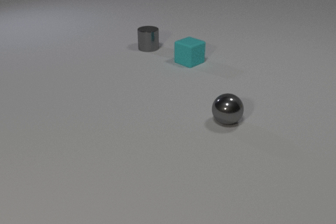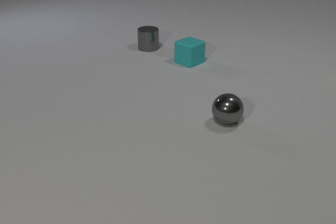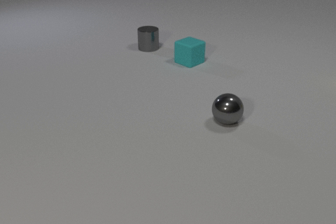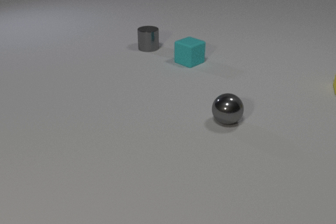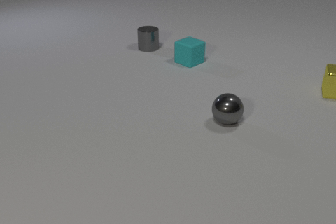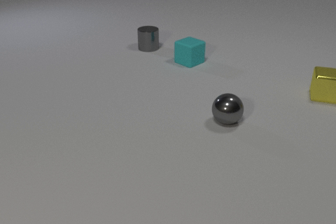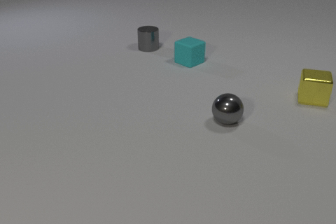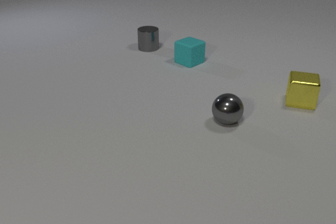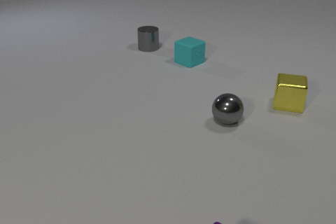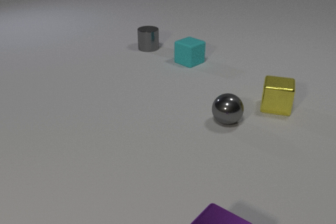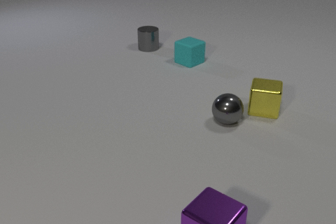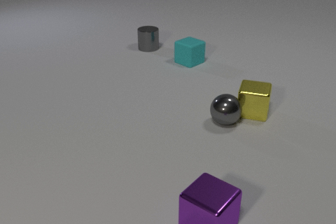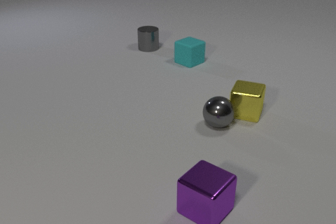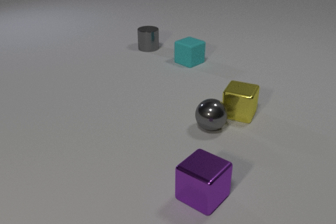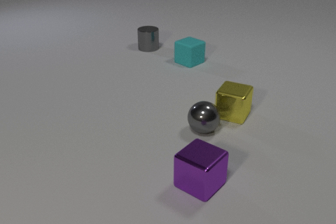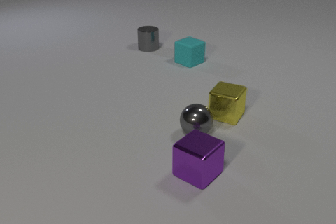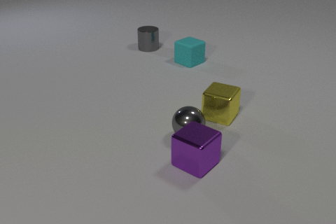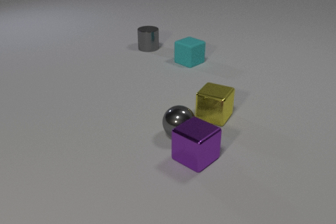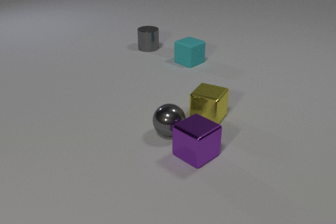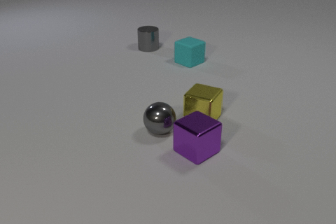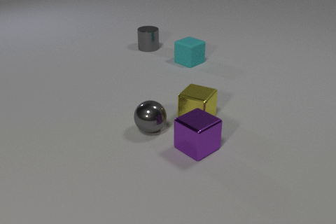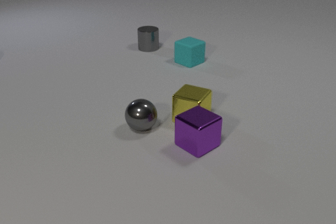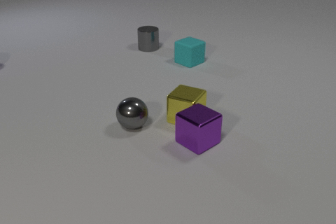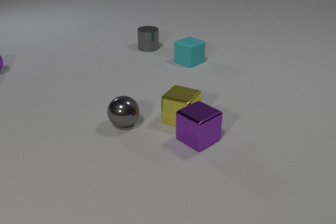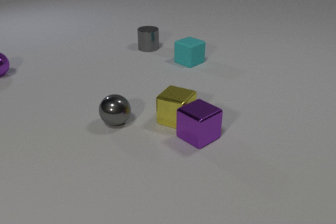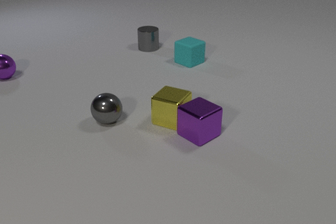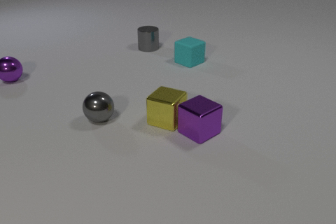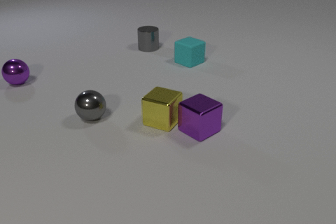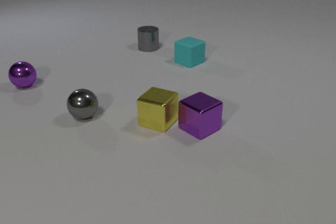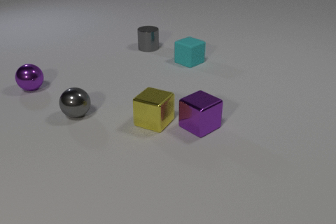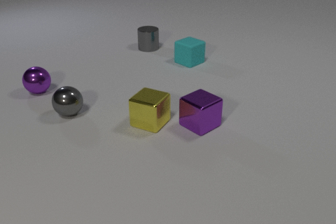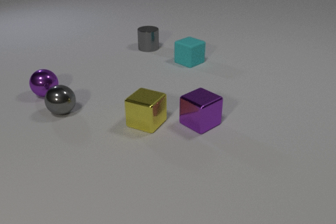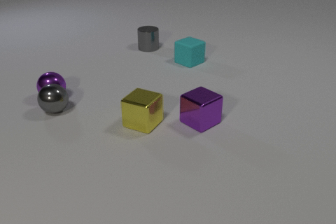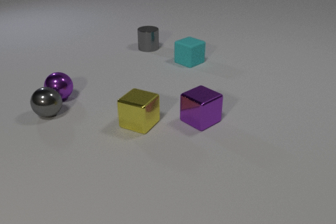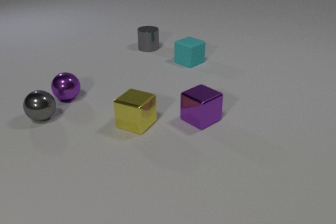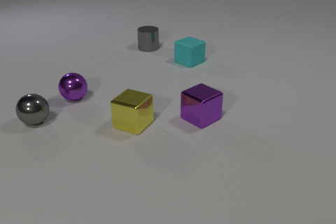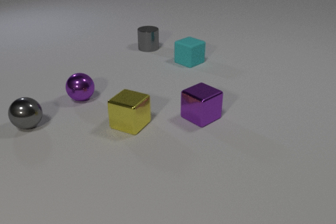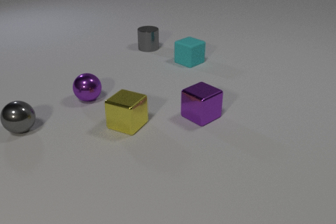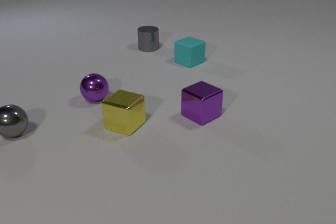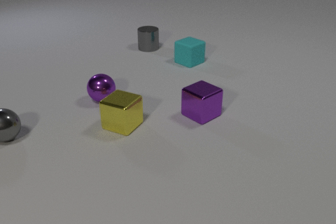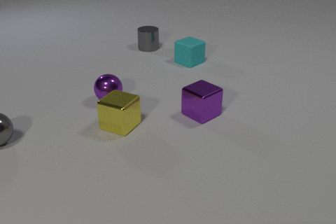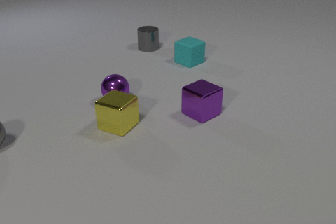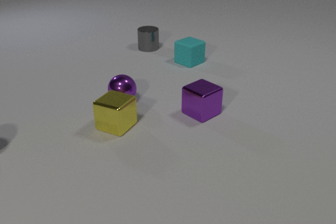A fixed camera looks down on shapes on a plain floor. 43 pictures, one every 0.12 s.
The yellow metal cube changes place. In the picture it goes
to the left.
The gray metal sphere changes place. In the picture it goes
to the left.
0.00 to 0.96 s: The yellow metal cube comes in at the right edge, slides to the left and toward the camera.
0.96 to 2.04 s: The yellow metal cube slides to the left and toward the camera. The gray metal sphere rolls to the left and toward the camera. The purple metal cube slides away from the camera. The yellow metal cube and the gray metal sphere collide. The gray metal sphere and the purple metal cube collide.
2.04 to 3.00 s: The yellow metal cube slides to the left. The gray metal sphere rolls to the left and away from the camera. The purple metal cube slides away from the camera. The purple metal sphere comes in at the left edge, rolls toward the camera and to the right.
3.00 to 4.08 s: The yellow metal cube slides to the left. The gray metal sphere rolls to the left. The purple metal cube slides away from the camera. The purple metal sphere rolls toward the camera and to the right. The gray metal sphere and the purple metal sphere collide.
4.08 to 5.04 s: The yellow metal cube slides to the left. The gray metal sphere rolls to the left and toward the camera, leaves at the left edge. The purple metal cube slides away from the camera. The purple metal sphere rolls to the right.
What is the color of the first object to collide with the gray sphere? yellow.
How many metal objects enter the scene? 3.
How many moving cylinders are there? 0.
